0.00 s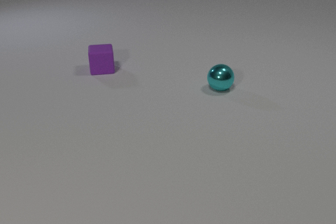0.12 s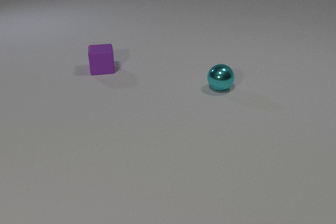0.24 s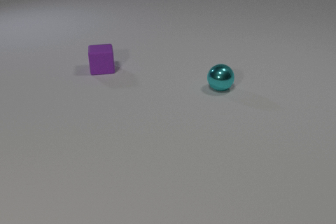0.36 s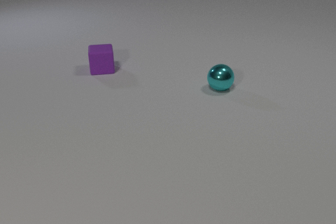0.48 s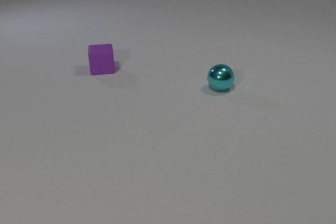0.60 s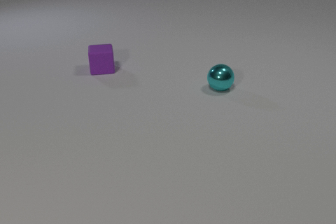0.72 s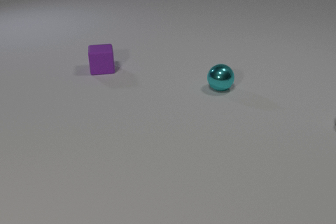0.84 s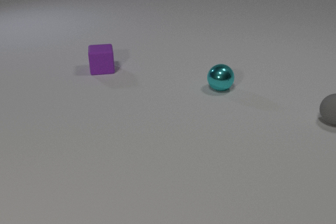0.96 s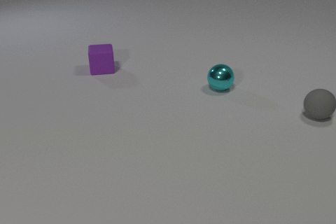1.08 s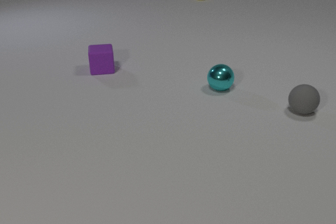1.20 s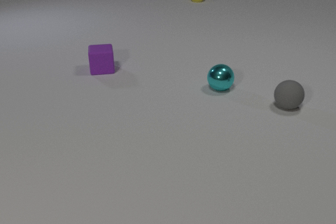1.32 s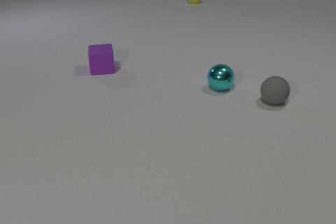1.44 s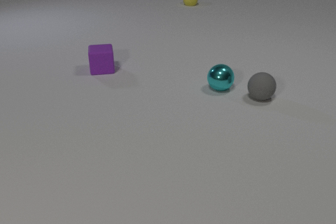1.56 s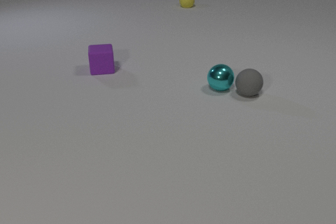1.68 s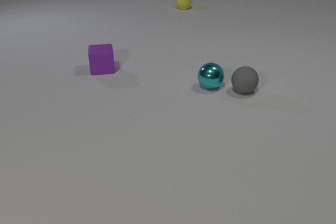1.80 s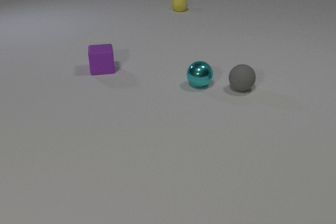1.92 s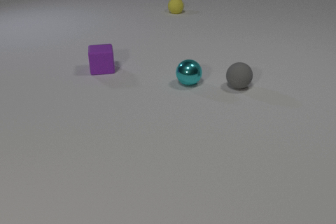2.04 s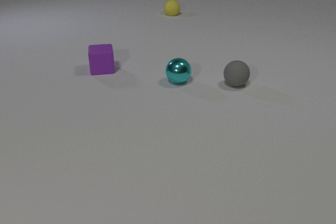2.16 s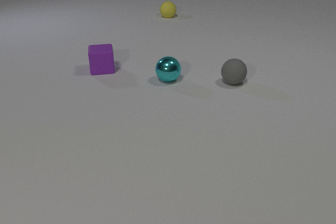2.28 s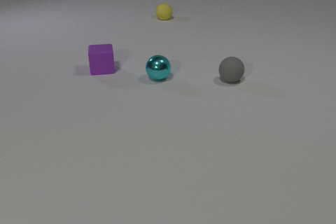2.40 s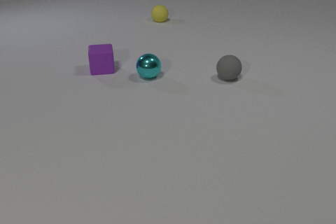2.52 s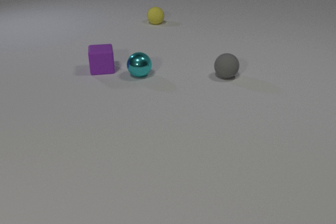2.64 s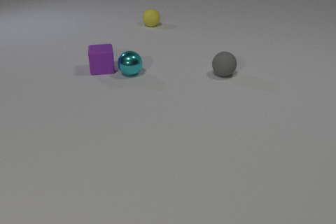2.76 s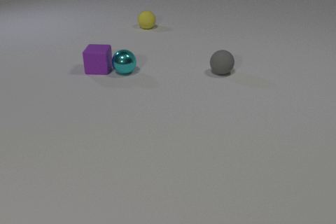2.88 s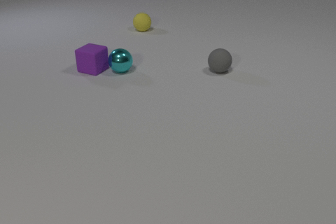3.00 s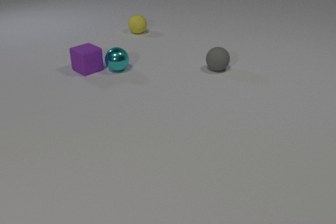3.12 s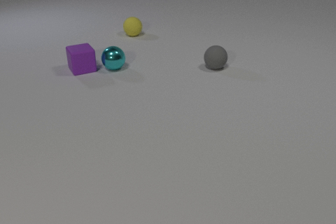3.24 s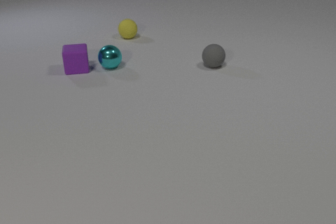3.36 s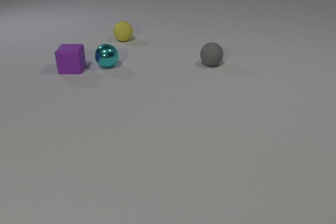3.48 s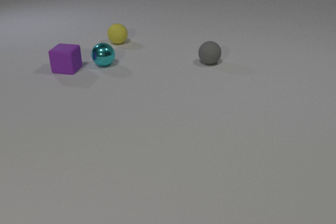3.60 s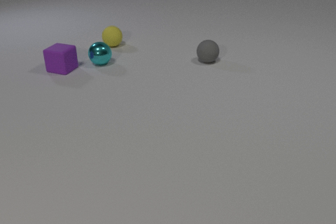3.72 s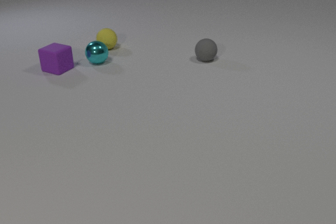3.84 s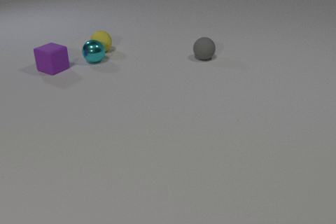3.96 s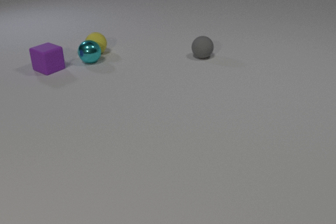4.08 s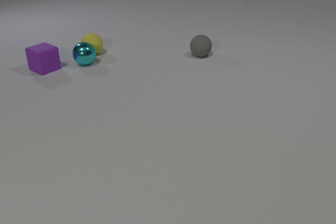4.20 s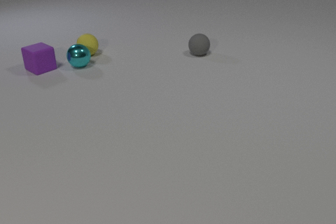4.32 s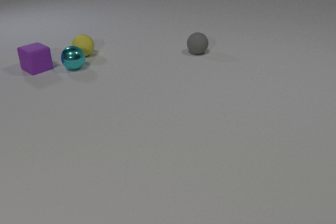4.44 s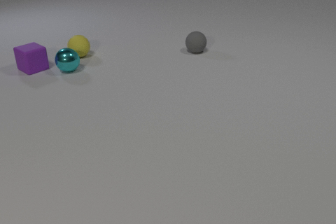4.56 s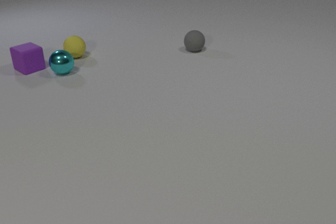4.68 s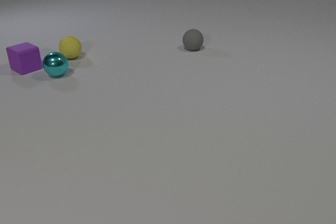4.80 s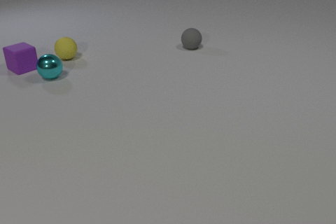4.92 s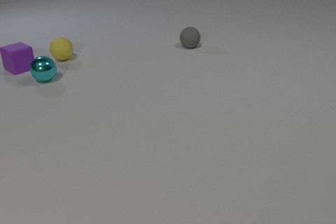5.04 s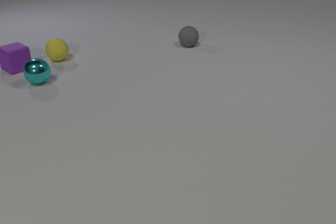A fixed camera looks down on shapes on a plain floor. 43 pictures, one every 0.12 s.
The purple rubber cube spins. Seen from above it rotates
clockwise.
The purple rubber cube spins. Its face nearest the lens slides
to the left.
0.00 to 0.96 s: The gray rubber sphere comes in at the right edge, rolls to the left.
0.96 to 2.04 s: The gray rubber sphere rolls to the left and away from the camera. The cyan metal sphere rolls to the left. The yellow rubber sphere rolls toward the camera and to the left. The gray rubber sphere and the cyan metal sphere collide.
2.04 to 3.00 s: The gray rubber sphere rolls away from the camera and to the left. The cyan metal sphere rolls to the left and away from the camera. The purple rubber cube slides to the left, spins so that its near face slides to the left, clockwise seen from above. The yellow rubber sphere rolls toward the camera and to the left. The cyan metal sphere and the purple rubber cube collide.
3.00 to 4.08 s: The gray rubber sphere rolls away from the camera and to the left. The cyan metal sphere rolls to the left and away from the camera. The purple rubber cube slides to the left, spins clockwise seen from above by about 90 degrees, its near face sliding to the left. The yellow rubber sphere rolls toward the camera and to the left. The cyan metal sphere and the yellow rubber sphere collide.
4.08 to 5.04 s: The gray rubber sphere rolls away from the camera and to the left. The cyan metal sphere rolls to the left and toward the camera. The purple rubber cube slides to the left. The yellow rubber sphere rolls to the left.
What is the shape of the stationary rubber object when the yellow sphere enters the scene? cube.
What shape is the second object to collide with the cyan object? cube.
How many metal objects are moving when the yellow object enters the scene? 0.
